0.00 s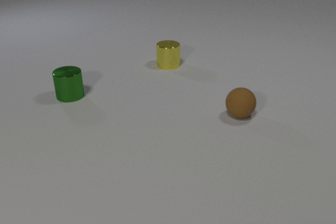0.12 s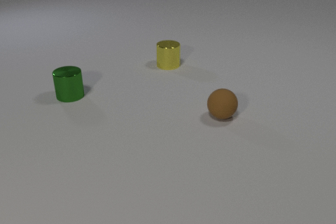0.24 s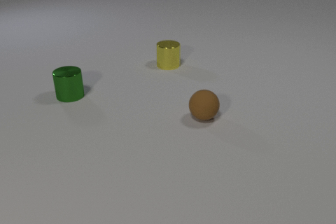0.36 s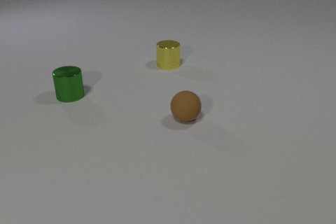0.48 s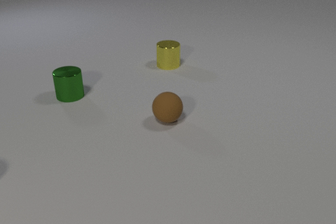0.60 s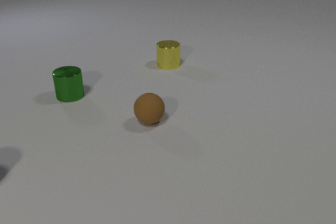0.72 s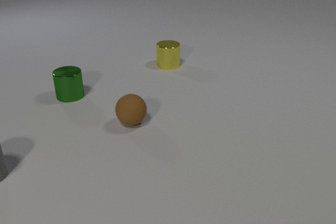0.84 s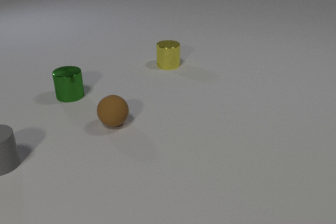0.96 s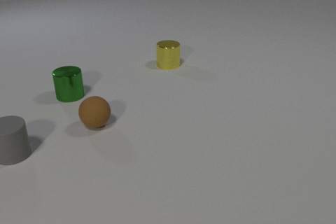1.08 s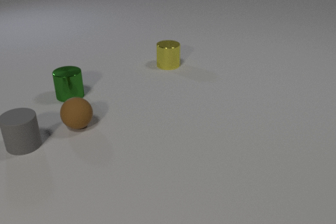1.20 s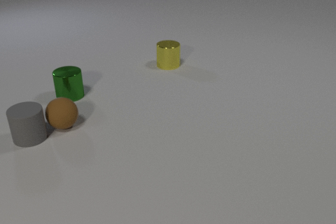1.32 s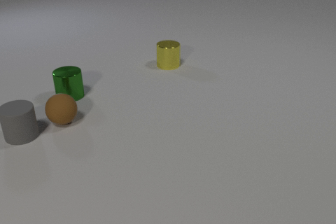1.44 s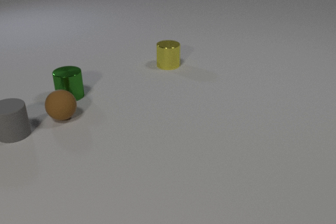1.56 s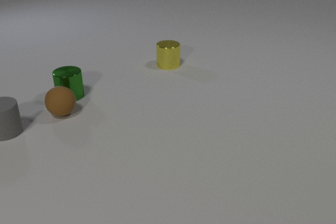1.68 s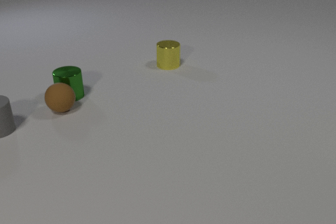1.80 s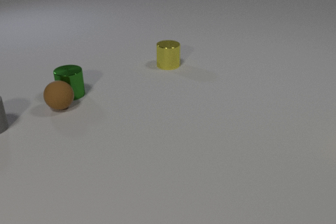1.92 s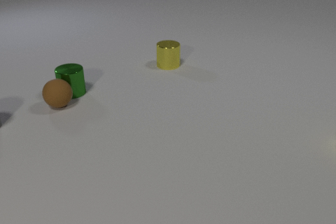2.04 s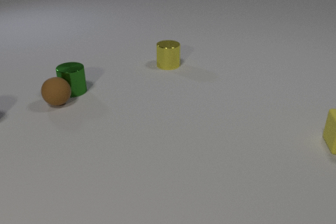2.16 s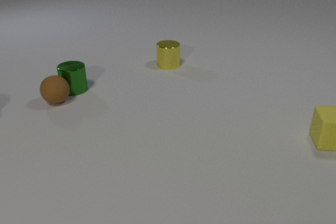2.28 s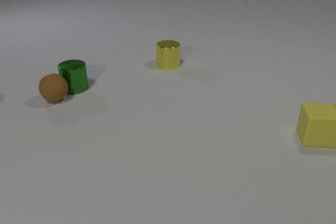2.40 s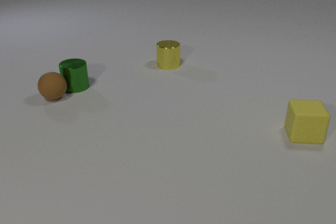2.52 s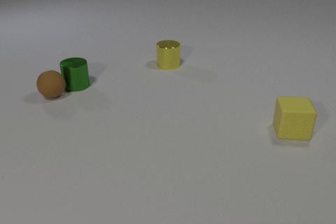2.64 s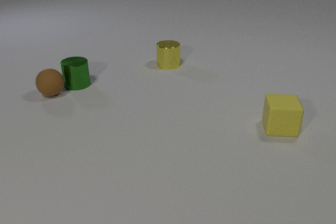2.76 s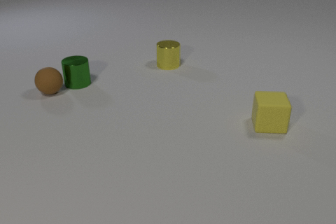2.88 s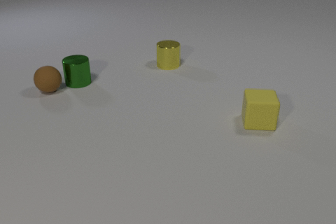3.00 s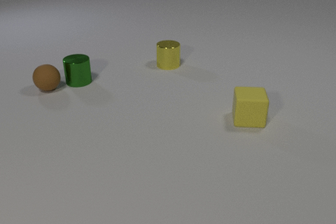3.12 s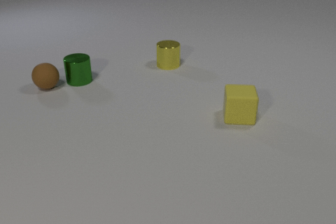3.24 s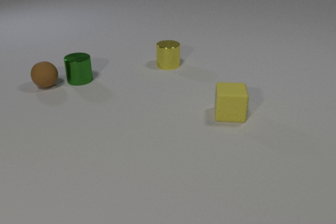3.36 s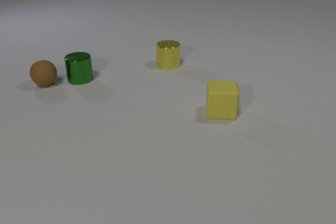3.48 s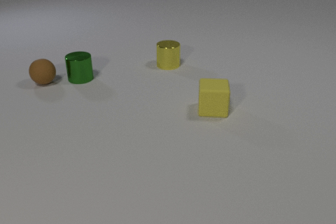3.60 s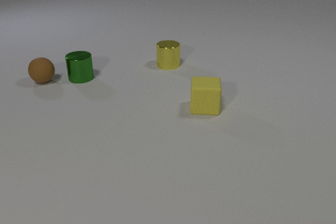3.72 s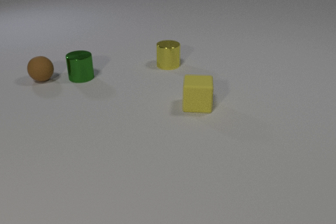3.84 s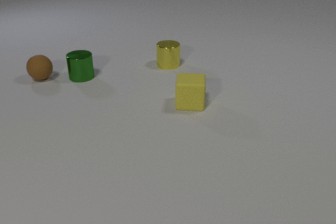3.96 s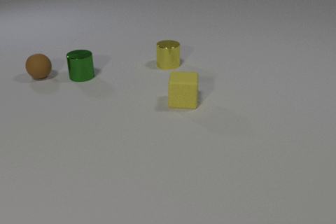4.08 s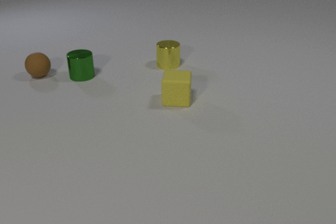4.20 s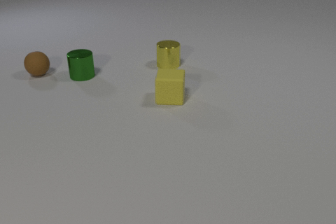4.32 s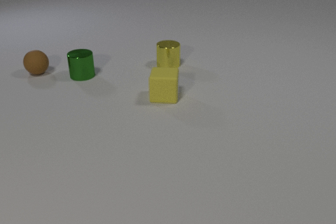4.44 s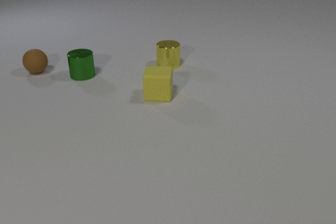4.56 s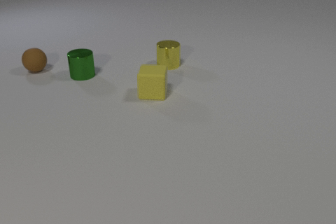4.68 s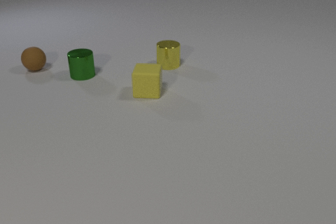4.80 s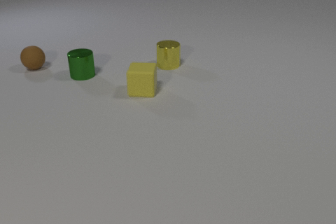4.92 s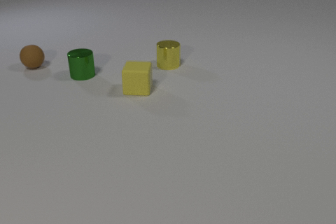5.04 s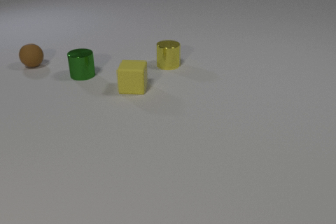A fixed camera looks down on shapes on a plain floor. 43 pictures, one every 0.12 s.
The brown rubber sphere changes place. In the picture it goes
to the left.
The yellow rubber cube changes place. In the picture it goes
to the left.
0.00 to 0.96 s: The gray rubber cylinder comes in at the left edge, slides away from the camera and to the right. The brown rubber sphere rolls to the left.
0.96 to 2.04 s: The gray rubber cylinder slides away from the camera, leaves at the left edge. The brown rubber sphere rolls away from the camera and to the left. The green metal cylinder slides away from the camera. The yellow rubber cube comes in at the right edge, slides to the left. The gray rubber cylinder and the brown rubber sphere collide. The brown rubber sphere and the green metal cylinder collide.
2.04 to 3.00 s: The brown rubber sphere rolls away from the camera. The green metal cylinder slides away from the camera. The yellow rubber cube slides to the left.
3.00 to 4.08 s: The brown rubber sphere rolls away from the camera. The green metal cylinder slides away from the camera. The yellow rubber cube slides to the left and away from the camera.
4.08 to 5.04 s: The brown rubber sphere rolls away from the camera. The yellow rubber cube slides to the left and away from the camera.
Are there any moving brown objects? yes.
How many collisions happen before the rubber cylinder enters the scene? 0.
What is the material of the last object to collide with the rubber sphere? metal.
